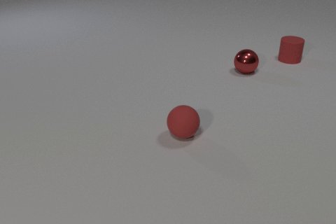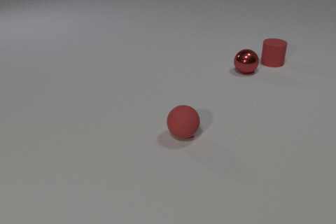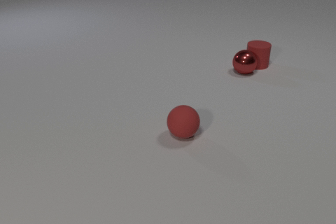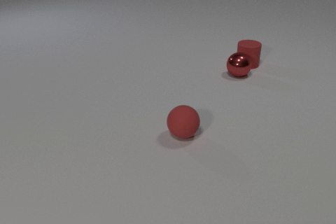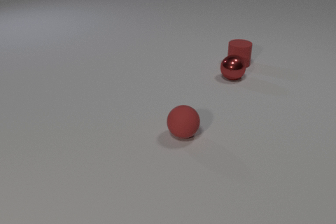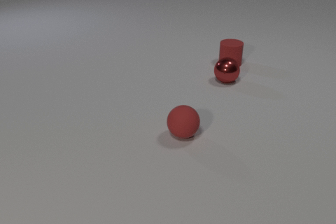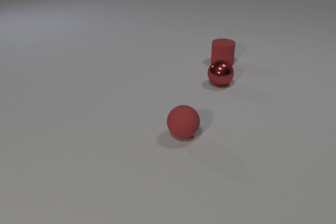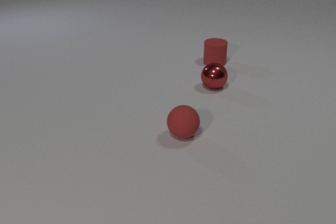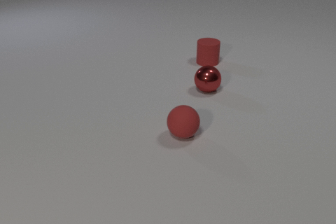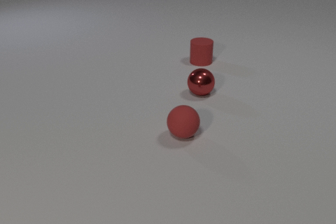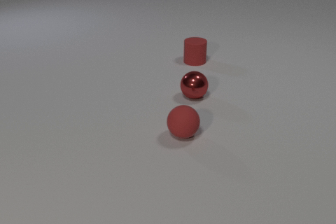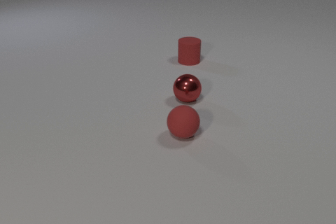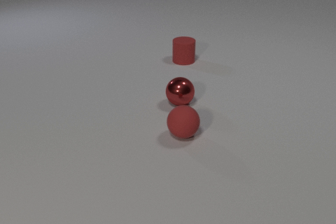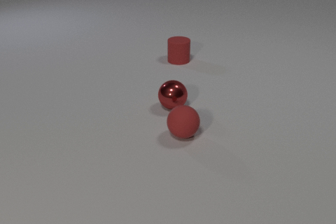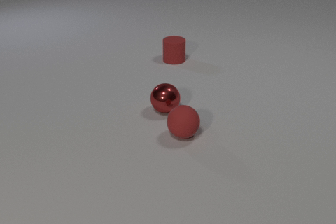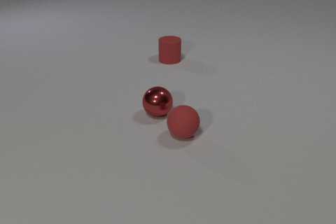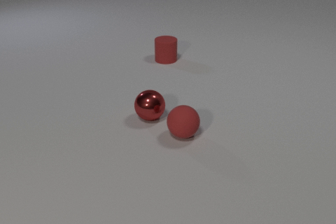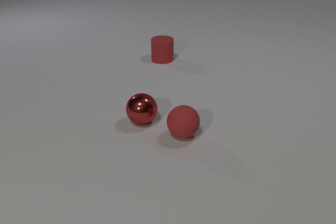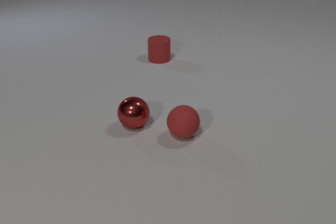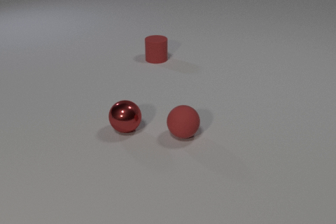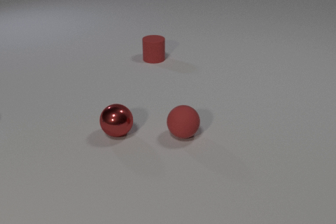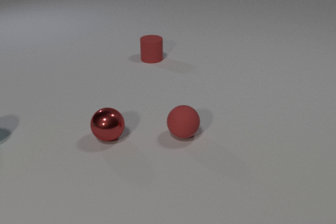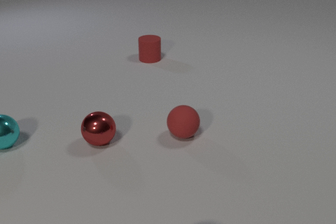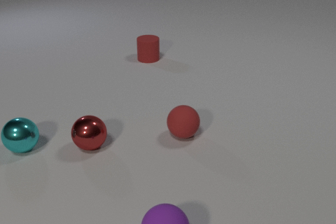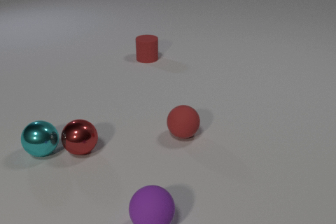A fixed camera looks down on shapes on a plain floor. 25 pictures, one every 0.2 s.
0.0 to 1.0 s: The red rubber cylinder slides to the left and toward the camera. The red metal sphere rolls toward the camera and to the left. The red rubber cylinder and the red metal sphere collide.
1.0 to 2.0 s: The red rubber cylinder slides to the left. The red metal sphere rolls toward the camera and to the left.
2.0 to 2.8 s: The red rubber cylinder slides to the left. The red metal sphere rolls toward the camera and to the left.
2.8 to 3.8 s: The red rubber cylinder slides to the left. The red metal sphere rolls to the left and toward the camera.
3.8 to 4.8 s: The red rubber cylinder slides to the left. The red metal sphere rolls to the left and toward the camera. The cyan metal sphere comes in at the left edge, rolls to the right and toward the camera. The purple rubber sphere comes in at the bottom edge, rolls away from the camera and to the left.
What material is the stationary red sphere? rubber.
What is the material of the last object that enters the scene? rubber.
Are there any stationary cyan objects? no.
